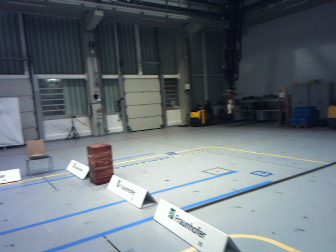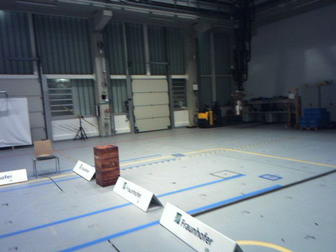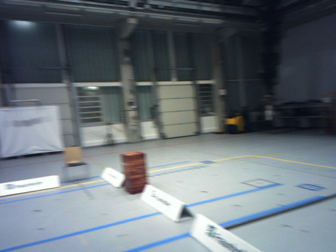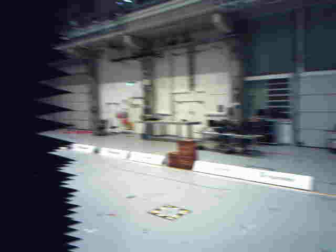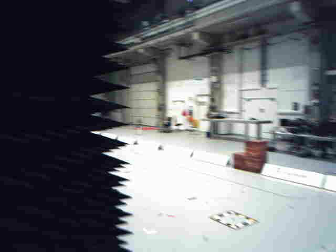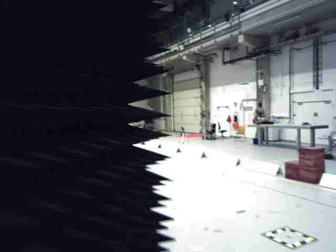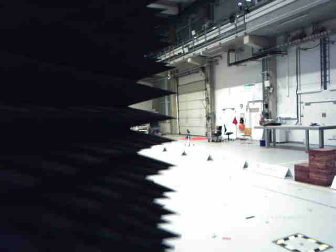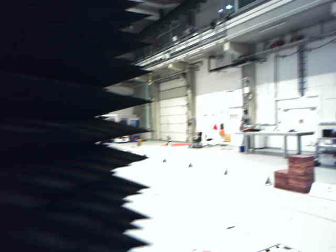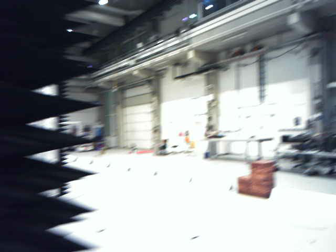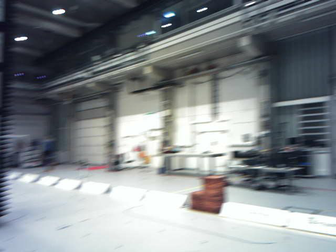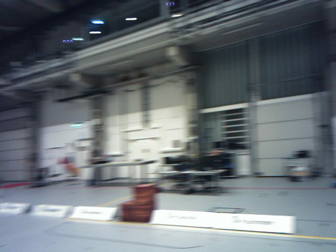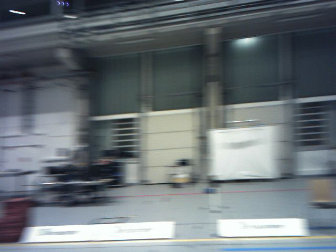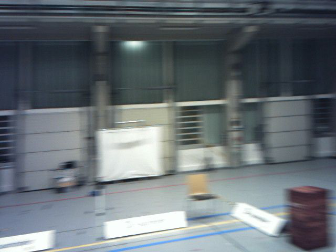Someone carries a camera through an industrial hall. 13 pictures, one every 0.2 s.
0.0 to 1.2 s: The camera swings to its left by about 60 degrees, and the scene slides to the right. It travels forward, about 1.2 m.
1.2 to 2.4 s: The camera pans to its right, which is clockwise from overhead, by about 70 degrees. It travels forward, about 0.7 m. It loses speed.
The film runs forward here.
